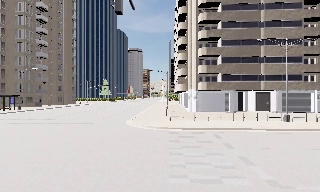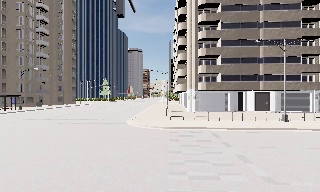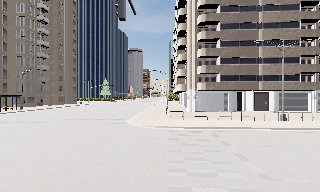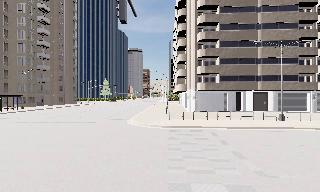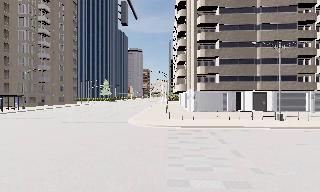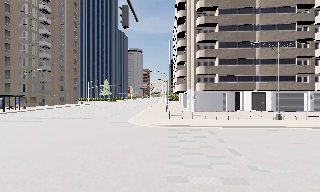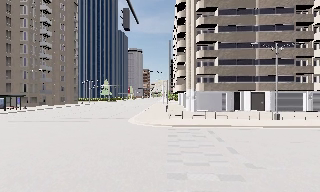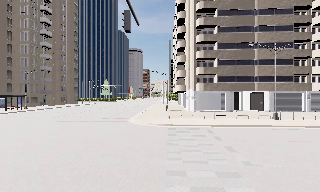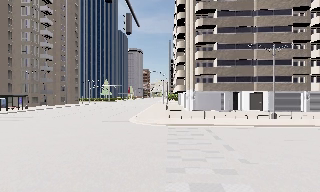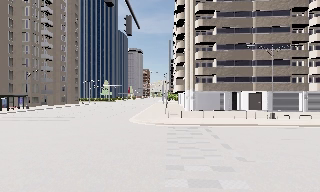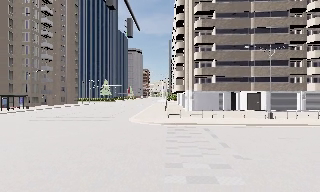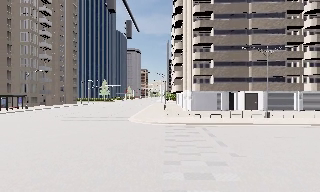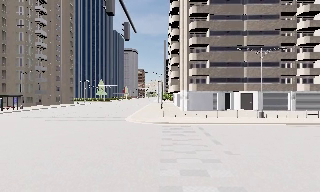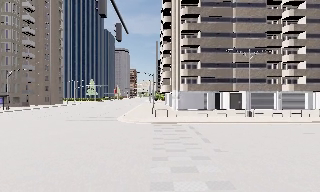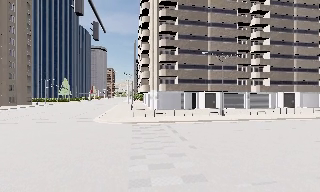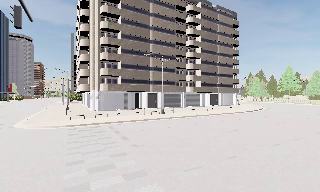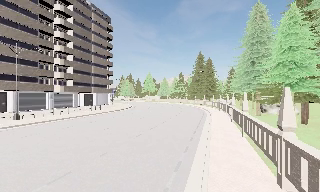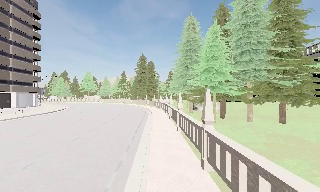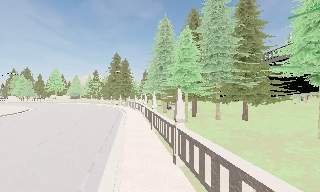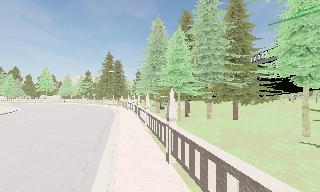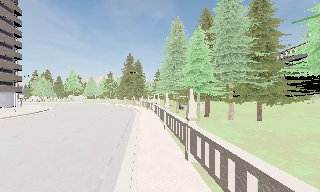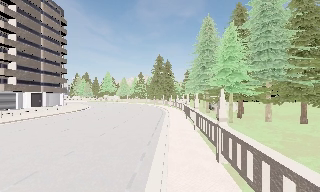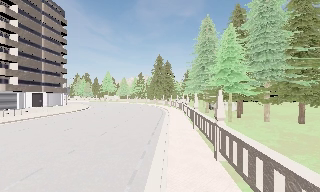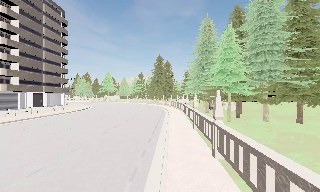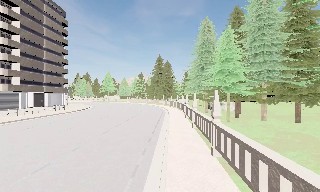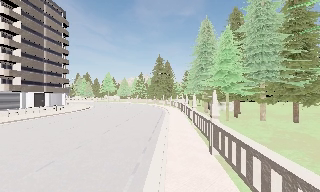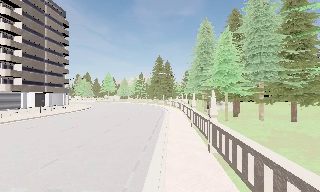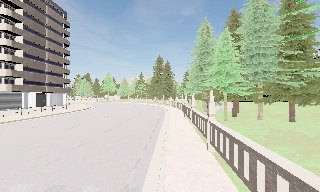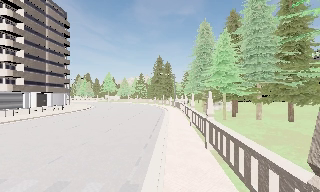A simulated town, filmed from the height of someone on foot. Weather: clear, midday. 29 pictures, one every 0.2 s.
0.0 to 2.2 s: The camera travels backward, about 2.5 m, so what stands in front gets smaller.
2.2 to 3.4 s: The camera swings to its right by about 95 degrees, and the scene slides to the left. It travels backward, about 1 m.
3.4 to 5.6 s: The camera travels backward, about 2.5 m, so what stands in front gets smaller.
The film runs backward here.
